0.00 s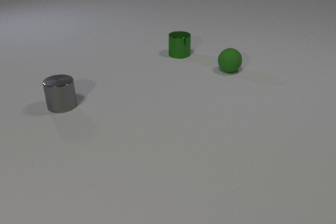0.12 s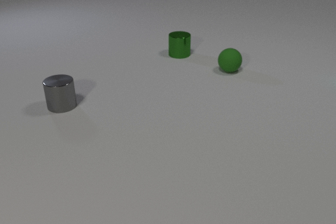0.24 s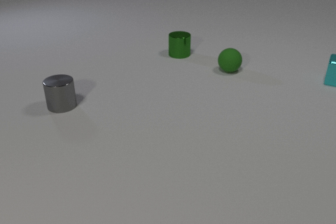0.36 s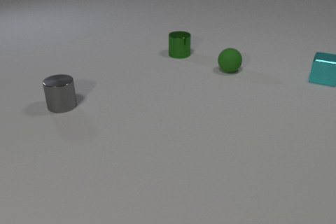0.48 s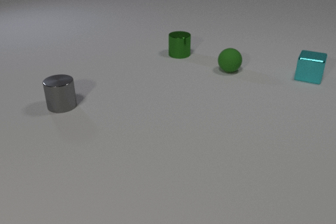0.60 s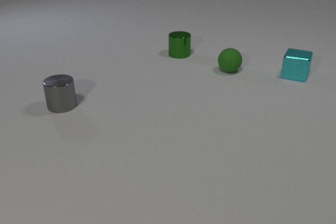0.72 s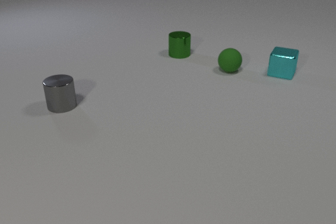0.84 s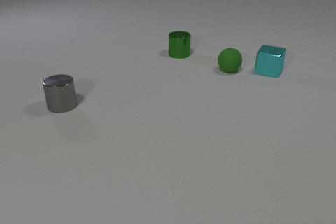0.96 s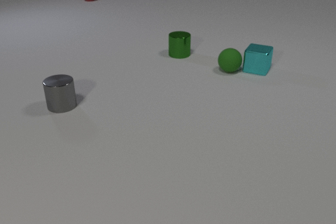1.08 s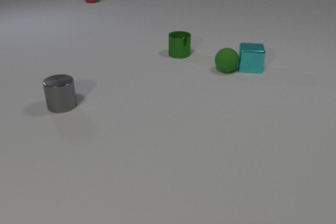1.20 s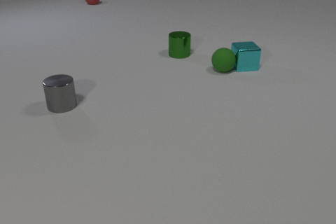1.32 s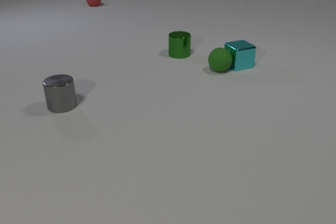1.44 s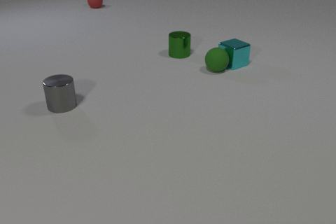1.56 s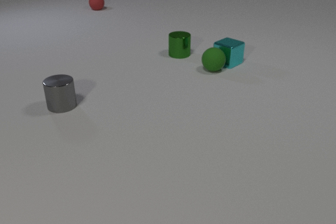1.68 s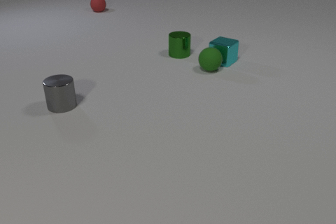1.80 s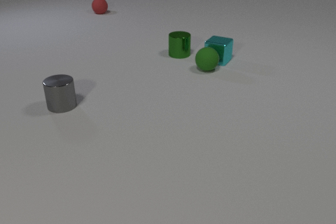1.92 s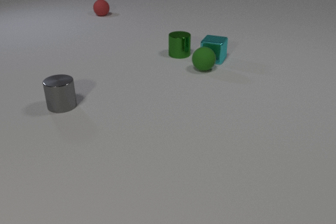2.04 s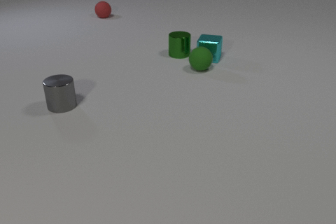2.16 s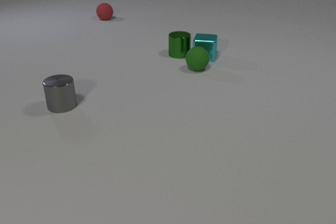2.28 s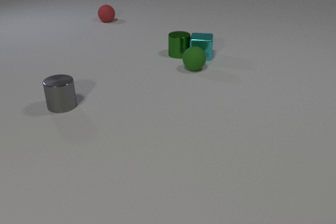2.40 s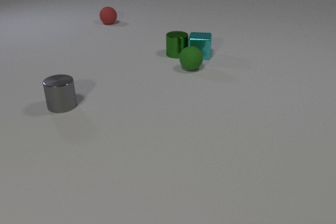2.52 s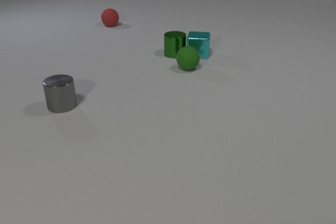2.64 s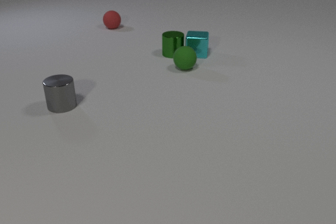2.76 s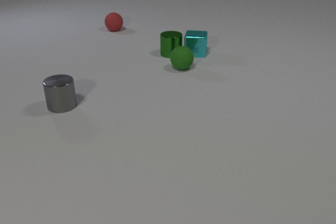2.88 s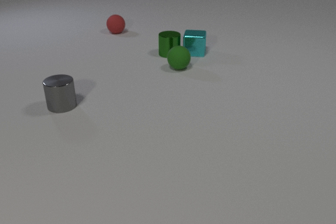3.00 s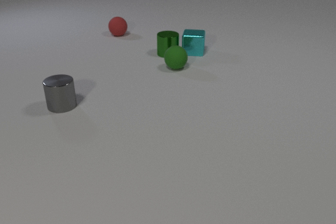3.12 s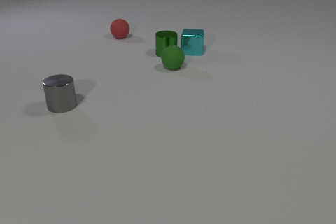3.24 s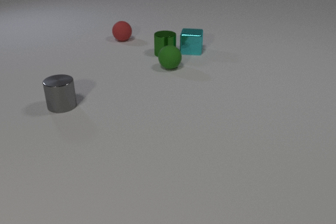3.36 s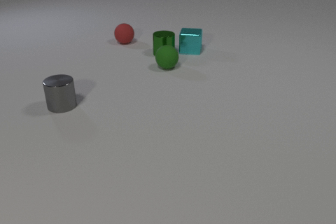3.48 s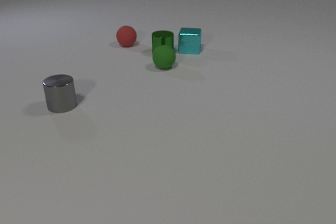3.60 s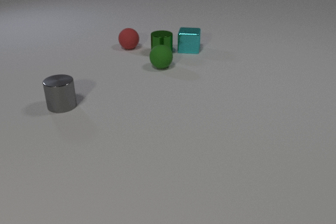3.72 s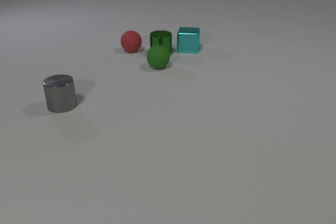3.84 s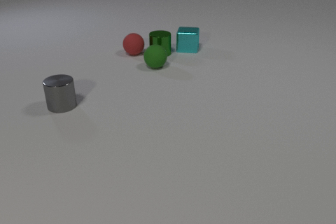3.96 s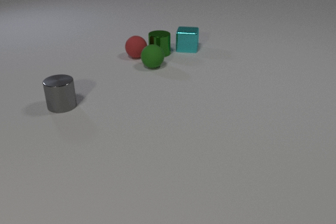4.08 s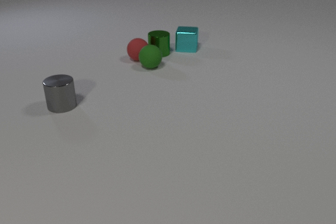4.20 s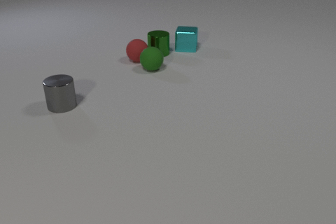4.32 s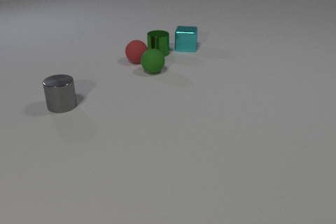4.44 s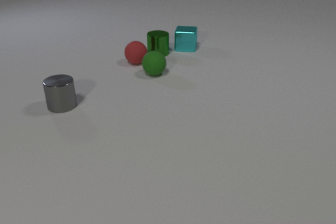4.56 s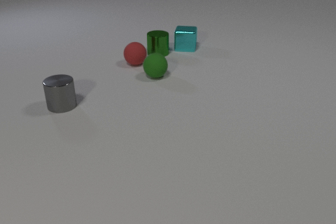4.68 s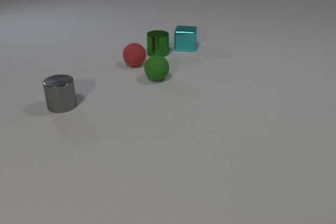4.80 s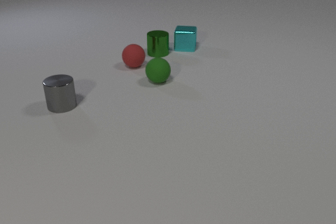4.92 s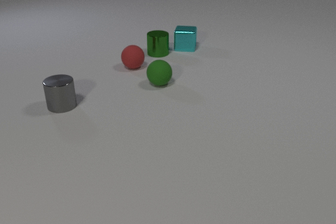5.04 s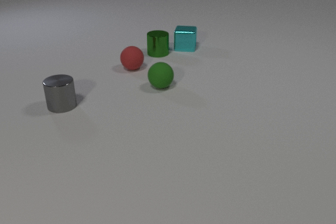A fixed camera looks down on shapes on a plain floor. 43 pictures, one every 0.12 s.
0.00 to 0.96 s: The cyan metal cube comes in at the right edge, slides to the left. The red rubber sphere comes in at the top edge, rolls toward the camera. The cyan metal cube and the green rubber sphere collide.
0.96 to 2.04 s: The cyan metal cube slides to the left and away from the camera, spins so that its near face slides to the right, counterclockwise seen from above. The green rubber sphere rolls to the left. The red rubber sphere rolls toward the camera.
2.04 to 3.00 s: The cyan metal cube slides to the left and away from the camera. The green rubber sphere rolls to the left. The green metal cylinder slides to the left. The red rubber sphere rolls toward the camera. The cyan metal cube and the green metal cylinder collide.
3.00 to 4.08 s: The cyan metal cube slides away from the camera and to the left. The green rubber sphere rolls to the left. The green metal cylinder slides to the left. The red rubber sphere rolls toward the camera. The green rubber sphere and the red rubber sphere collide.
4.08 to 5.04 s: The green rubber sphere rolls toward the camera. The red rubber sphere rolls toward the camera.
What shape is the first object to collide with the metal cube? sphere.
What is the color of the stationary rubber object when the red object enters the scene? green.
What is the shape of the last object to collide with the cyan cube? cylinder.
